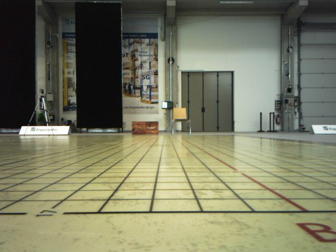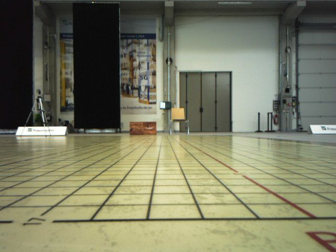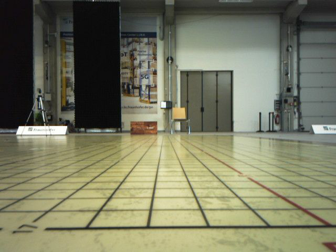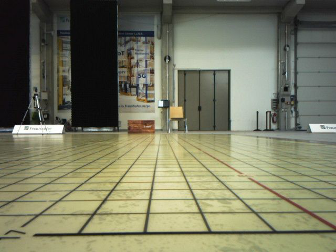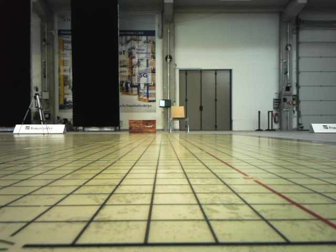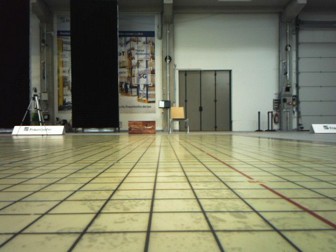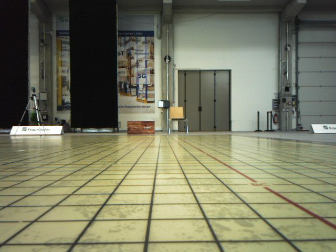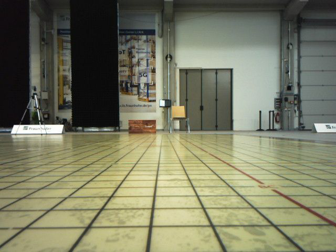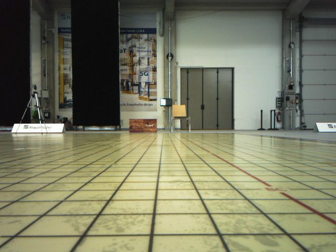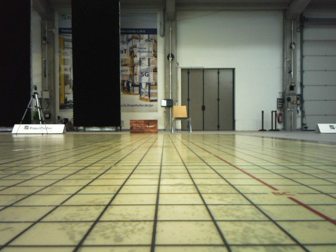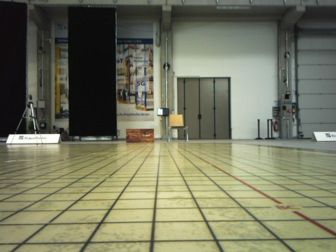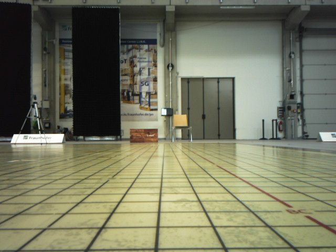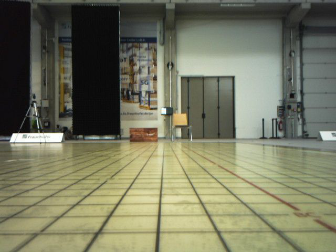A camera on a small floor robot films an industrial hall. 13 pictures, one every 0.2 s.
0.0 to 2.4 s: The camera travels forward, about 0.5 m, so what stands in front looms larger.
The film runs forward here.
